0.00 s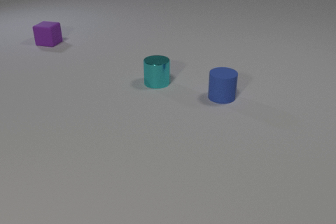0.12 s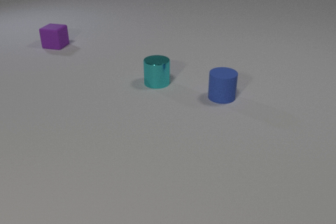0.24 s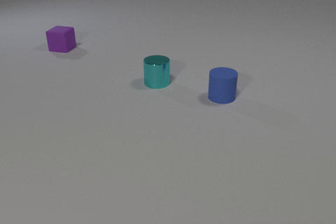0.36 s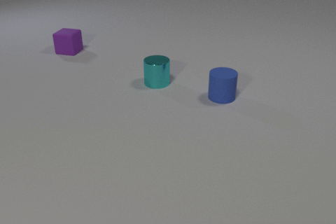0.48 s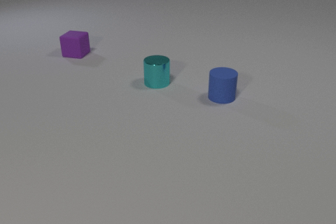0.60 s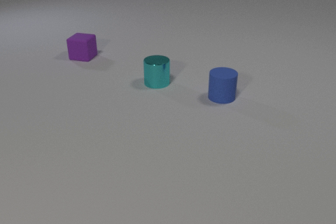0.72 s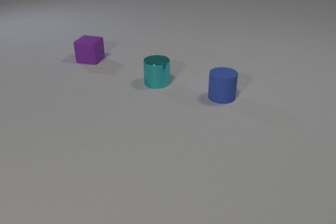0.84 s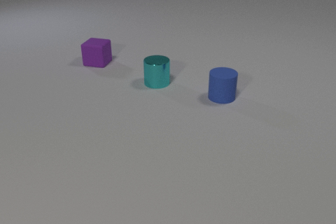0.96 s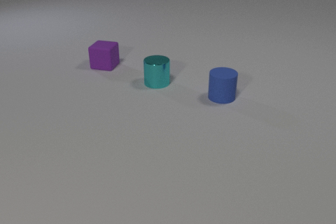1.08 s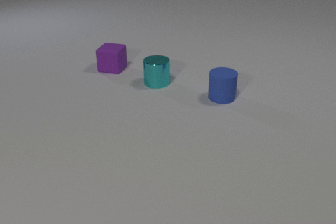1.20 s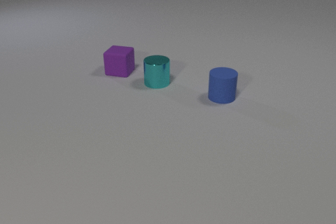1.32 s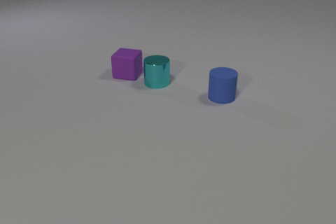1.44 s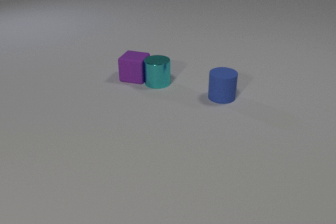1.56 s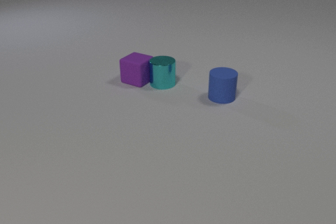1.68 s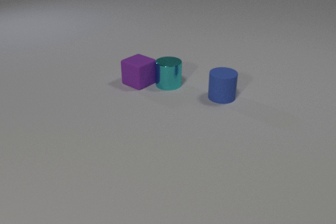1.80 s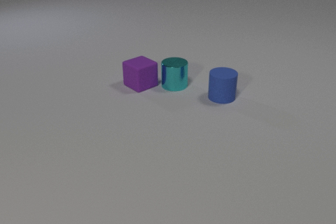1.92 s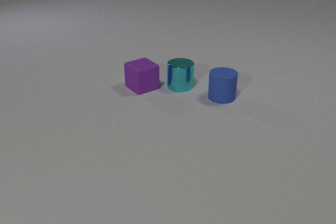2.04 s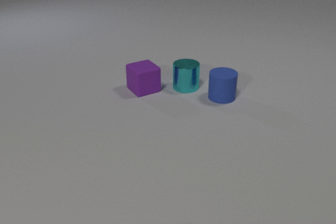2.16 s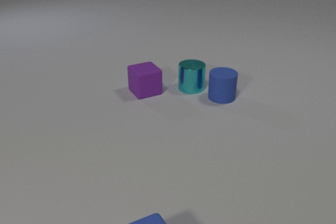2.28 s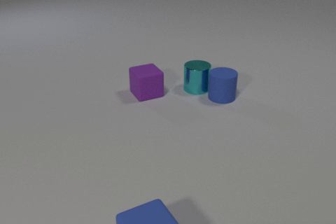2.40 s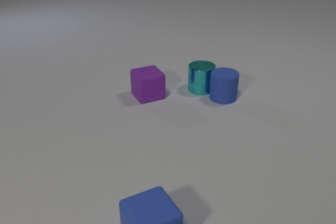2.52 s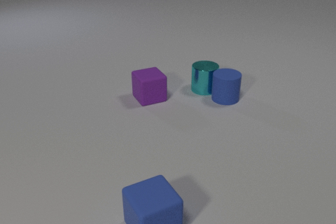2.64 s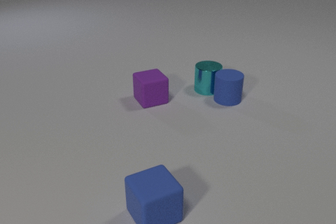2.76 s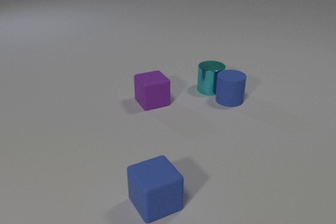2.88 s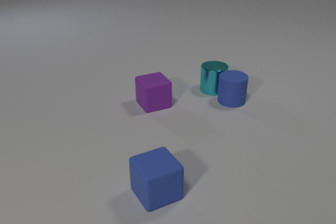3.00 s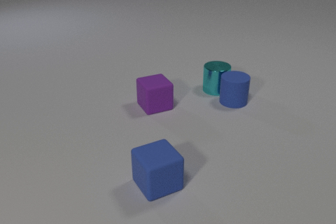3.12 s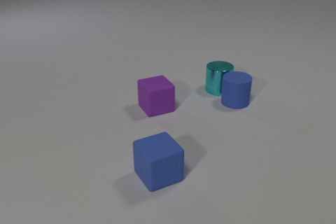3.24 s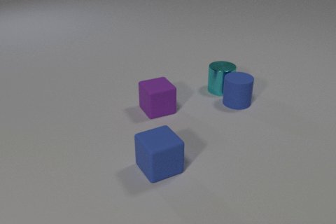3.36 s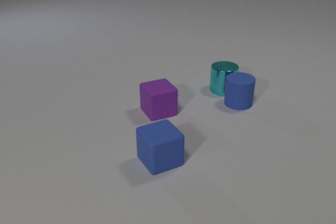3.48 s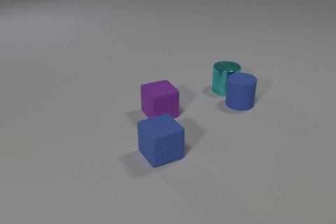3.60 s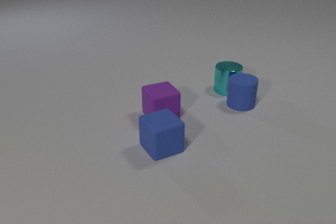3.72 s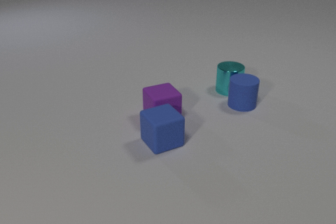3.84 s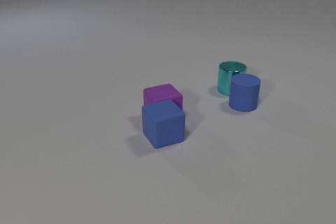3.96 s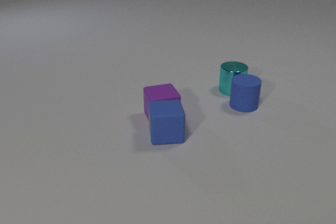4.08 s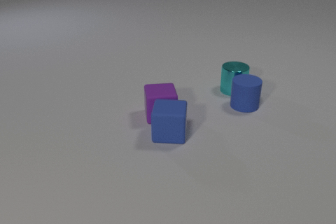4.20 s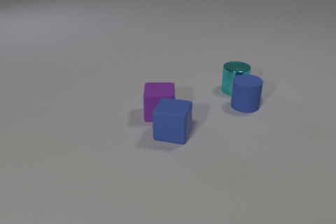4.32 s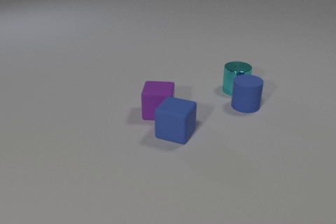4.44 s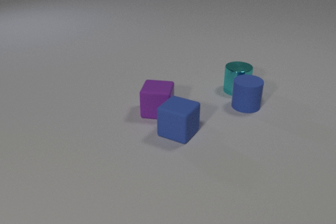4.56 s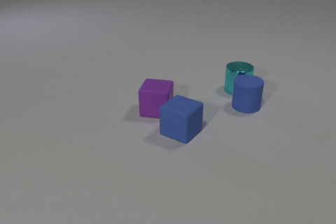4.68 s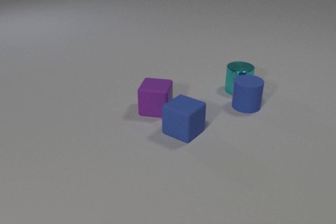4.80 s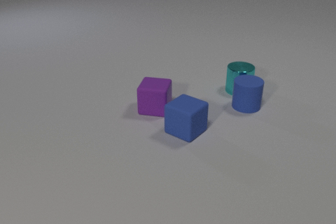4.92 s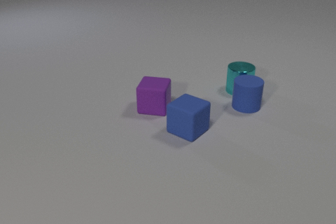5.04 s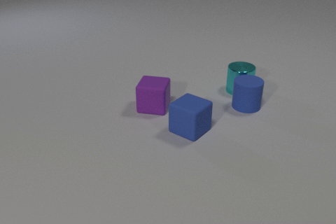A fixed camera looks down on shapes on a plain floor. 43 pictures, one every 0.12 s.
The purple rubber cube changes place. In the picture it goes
toward the camera.
The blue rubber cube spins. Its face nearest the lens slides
to the left.
0.00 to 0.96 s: The purple rubber cube slides toward the camera and to the right.
0.96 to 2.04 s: The purple rubber cube slides toward the camera and to the right, spins clockwise seen from above by about 45 degrees, its near face sliding to the left. The cyan metal cylinder slides to the right. The purple rubber cube and the cyan metal cylinder collide.
2.04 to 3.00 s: The purple rubber cube slides toward the camera. The cyan metal cylinder slides to the right. The blue rubber cube comes in at the bottom edge, slides away from the camera. The blue rubber cylinder slides to the right and toward the camera. The cyan metal cylinder and the blue rubber cylinder collide.
3.00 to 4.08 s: The purple rubber cube slides toward the camera. The cyan metal cylinder slides to the right. The blue rubber cube slides away from the camera, spins so that its near face slides to the left, clockwise seen from above. The blue rubber cylinder slides to the right and toward the camera. The purple rubber cube and the blue rubber cube collide.
4.08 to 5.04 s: The purple rubber cube slides away from the camera and to the left. The cyan metal cylinder slides to the right. The blue rubber cube slides to the right and away from the camera, spins so that its near face slides to the left, clockwise seen from above.
How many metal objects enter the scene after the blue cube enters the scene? 0.
How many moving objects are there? 4.
Are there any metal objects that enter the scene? no.
